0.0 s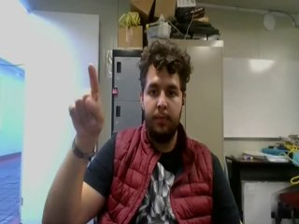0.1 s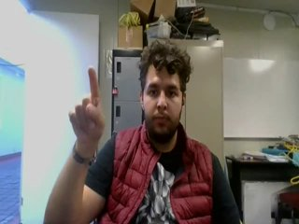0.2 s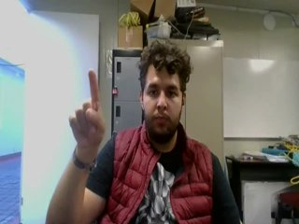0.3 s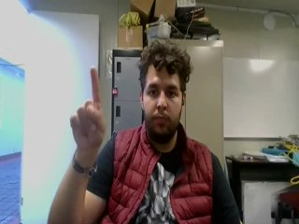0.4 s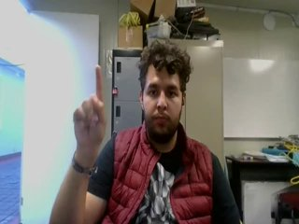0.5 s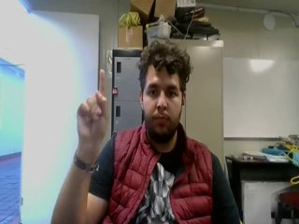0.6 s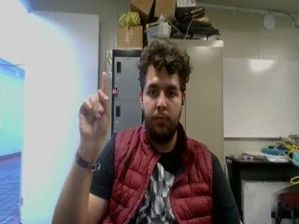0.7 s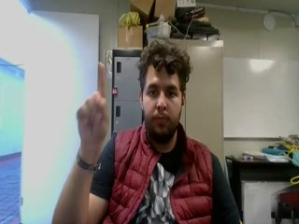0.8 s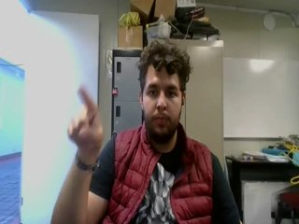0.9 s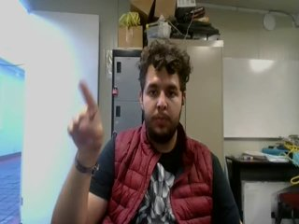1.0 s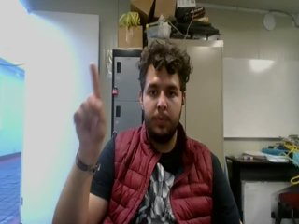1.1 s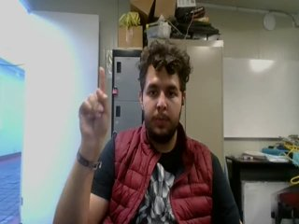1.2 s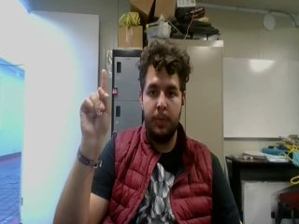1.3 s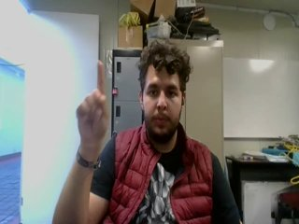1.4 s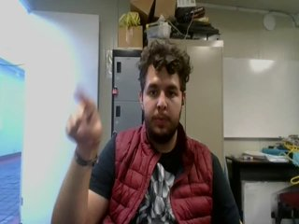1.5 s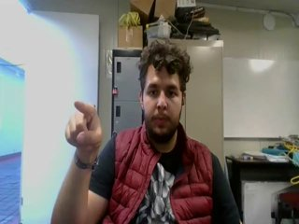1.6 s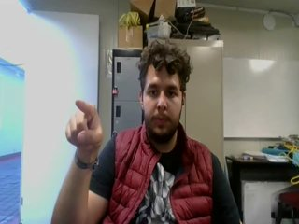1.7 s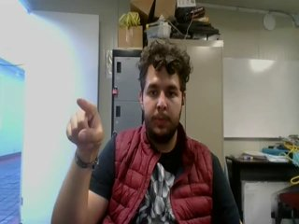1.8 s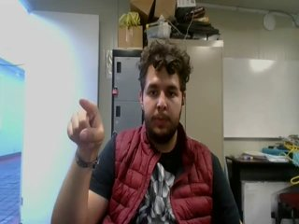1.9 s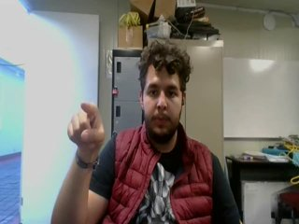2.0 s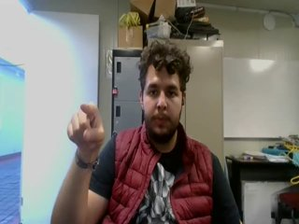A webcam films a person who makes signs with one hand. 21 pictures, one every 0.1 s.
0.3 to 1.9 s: Double click with one finger.
